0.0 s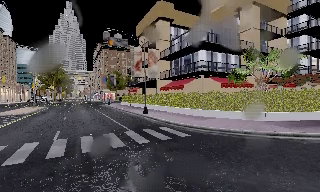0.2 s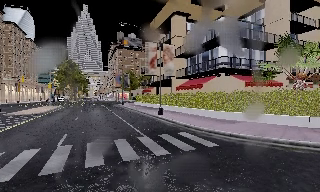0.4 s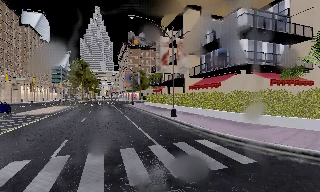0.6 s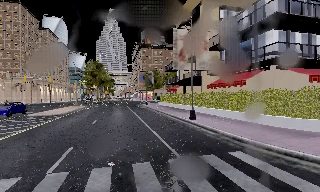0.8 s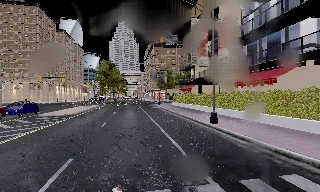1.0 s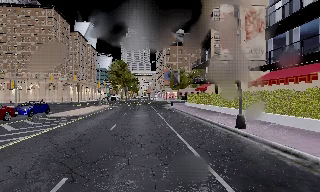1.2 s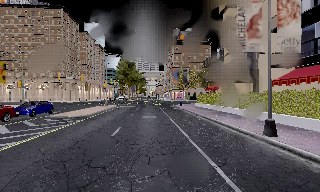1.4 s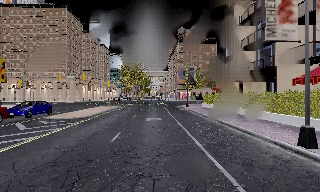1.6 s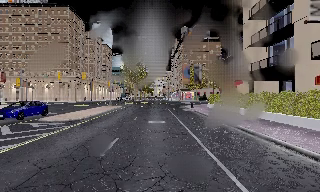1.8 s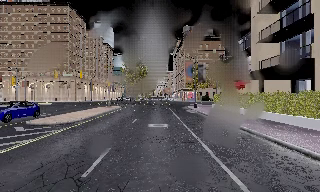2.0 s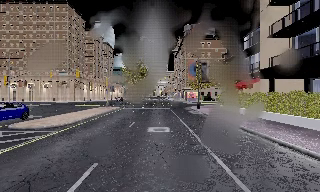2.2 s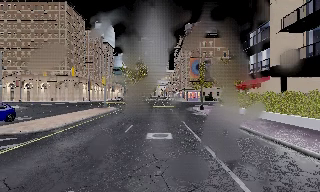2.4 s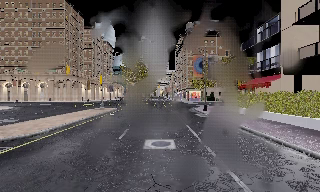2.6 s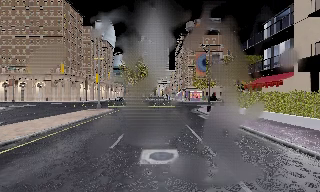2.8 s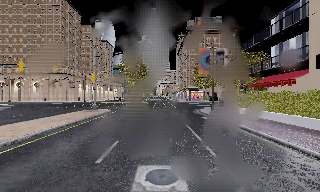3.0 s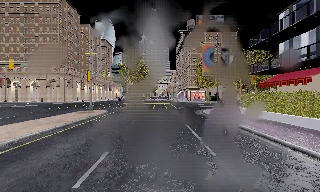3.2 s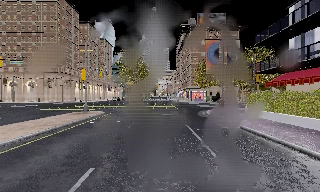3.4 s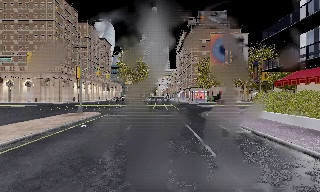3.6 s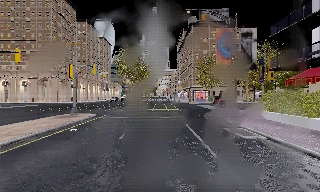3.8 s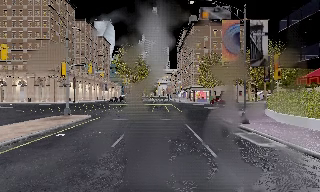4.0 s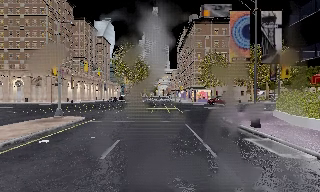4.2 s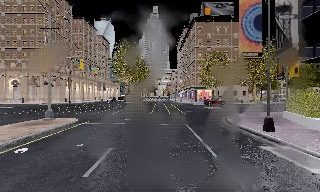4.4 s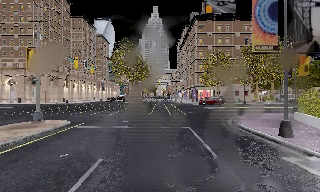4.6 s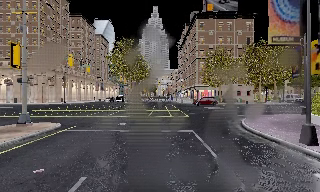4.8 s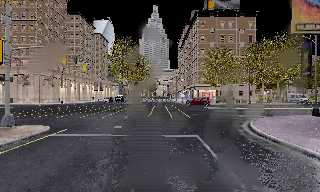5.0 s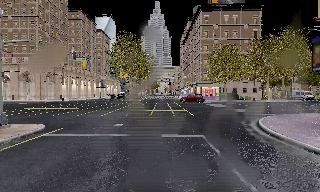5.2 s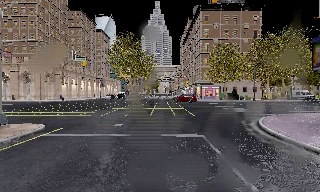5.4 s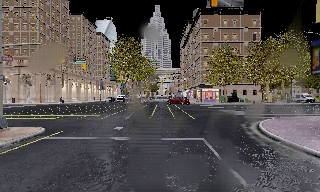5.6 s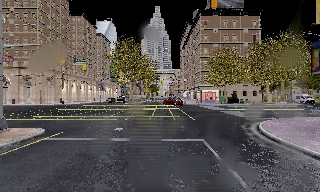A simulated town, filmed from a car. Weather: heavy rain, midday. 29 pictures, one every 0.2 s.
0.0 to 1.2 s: The scene slides to the right, as the camera pans about 25 degrees to its left. It travels forward, about 8 m, so what stands in front looms larger.
1.2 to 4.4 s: The camera travels forward, about 20 m, so what stands in front looms larger.
4.4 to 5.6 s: The camera travels forward, about 2.5 m, so what stands in front looms larger. It loses speed.
The film runs forward here.
